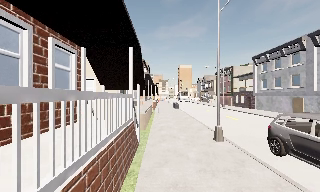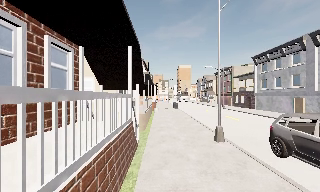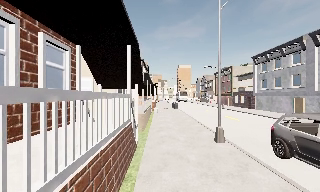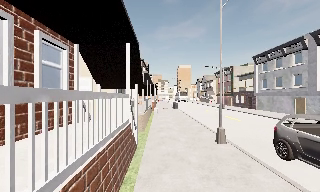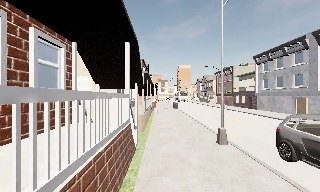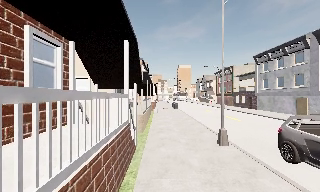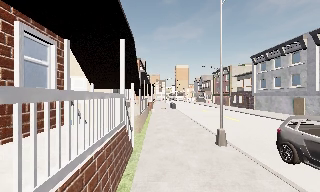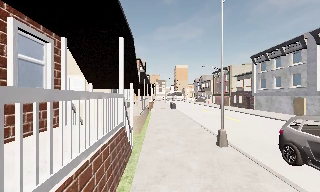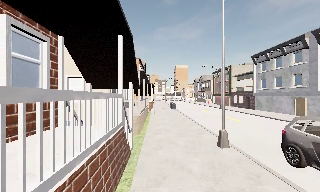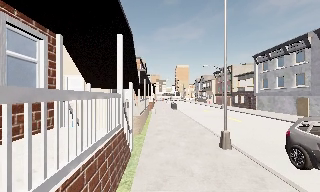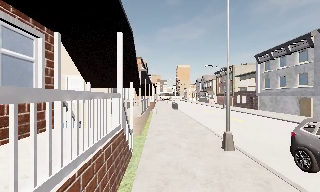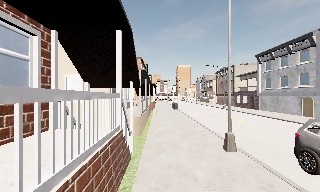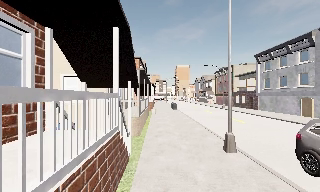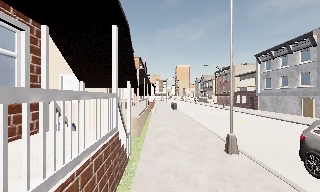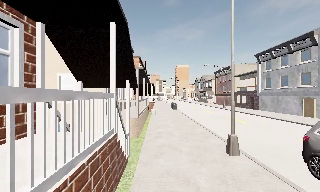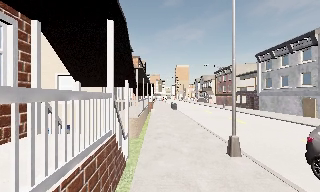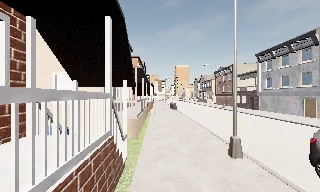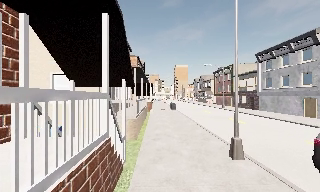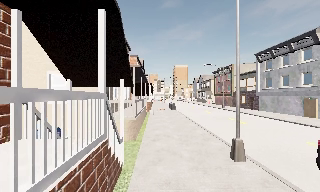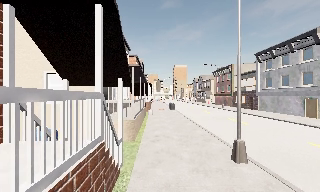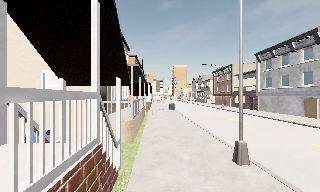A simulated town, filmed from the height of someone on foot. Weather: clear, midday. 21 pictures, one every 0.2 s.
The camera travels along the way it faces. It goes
forward.
0.0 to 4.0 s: The camera travels forward, about 2.5 m, so what stands in front looms larger.
The film runs forward here.
